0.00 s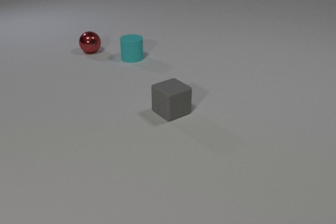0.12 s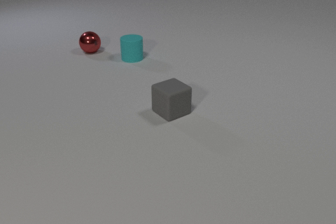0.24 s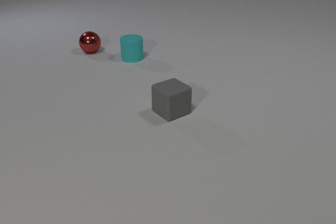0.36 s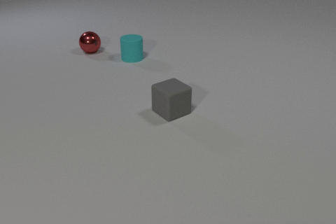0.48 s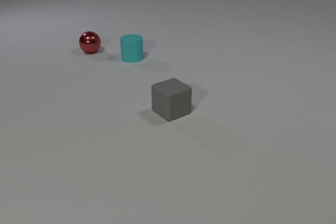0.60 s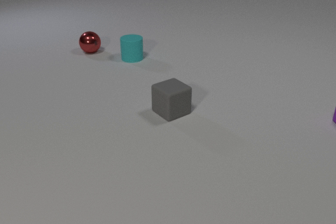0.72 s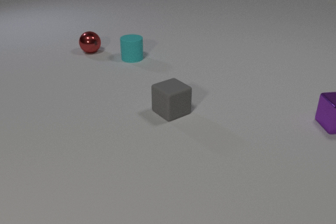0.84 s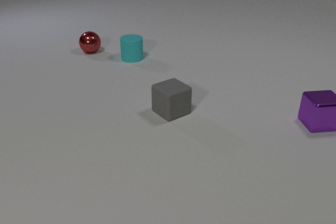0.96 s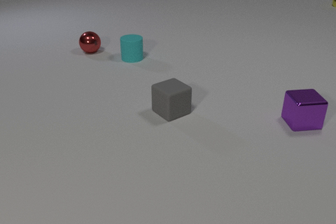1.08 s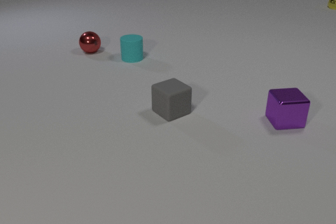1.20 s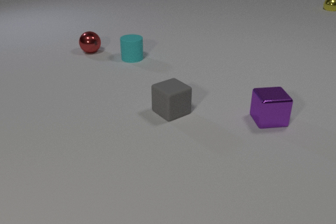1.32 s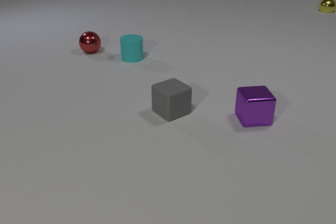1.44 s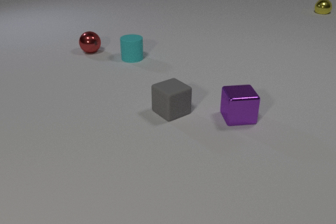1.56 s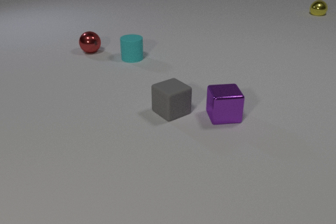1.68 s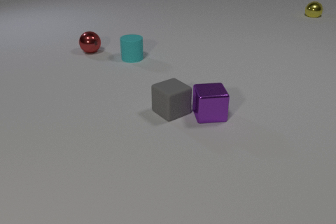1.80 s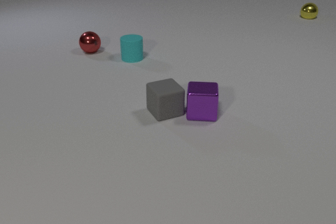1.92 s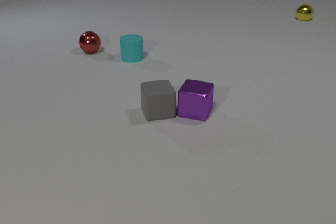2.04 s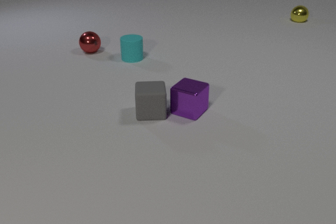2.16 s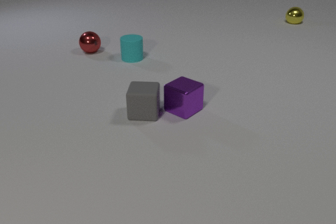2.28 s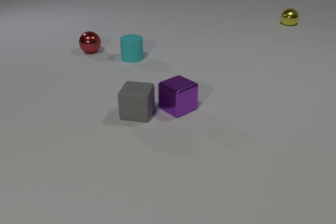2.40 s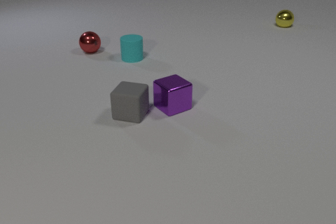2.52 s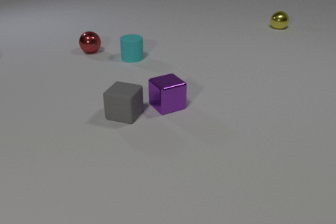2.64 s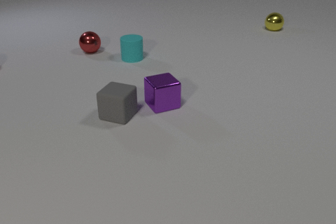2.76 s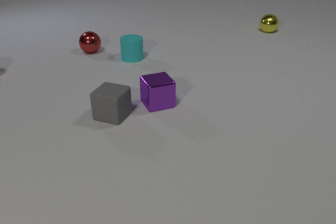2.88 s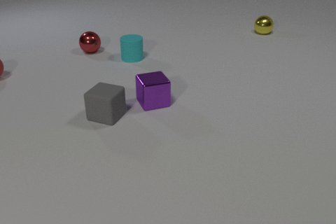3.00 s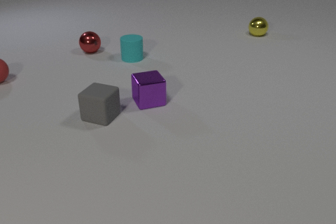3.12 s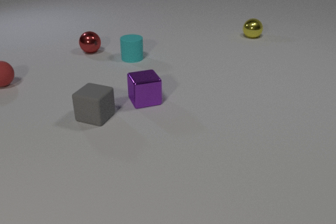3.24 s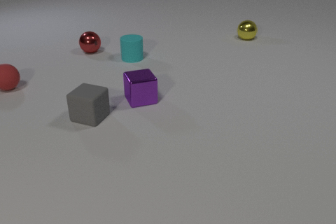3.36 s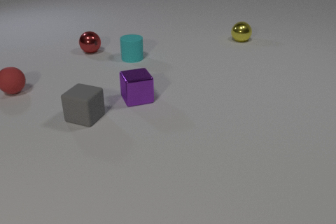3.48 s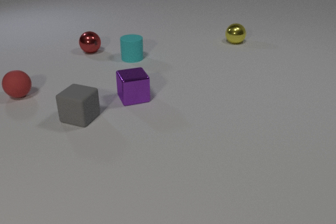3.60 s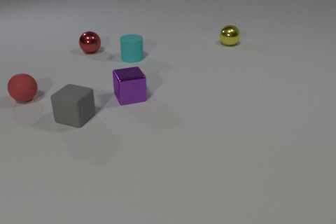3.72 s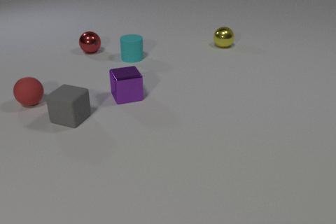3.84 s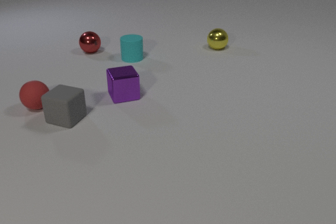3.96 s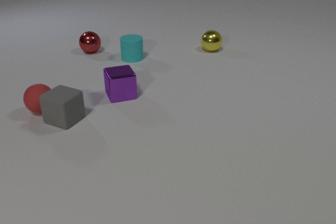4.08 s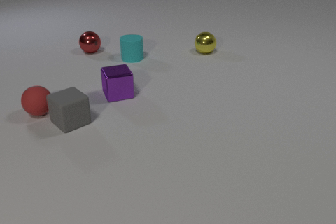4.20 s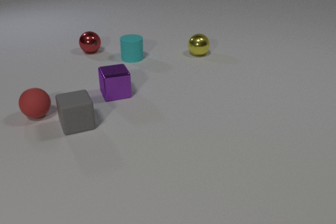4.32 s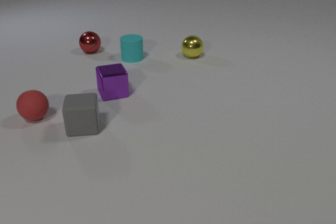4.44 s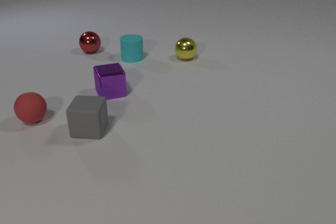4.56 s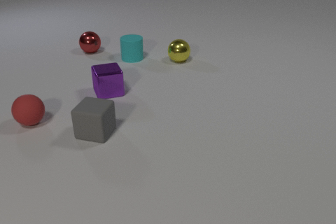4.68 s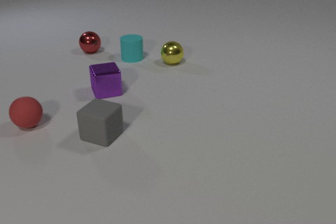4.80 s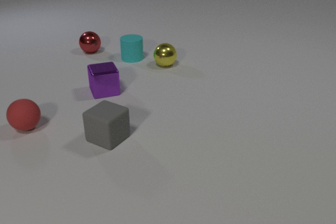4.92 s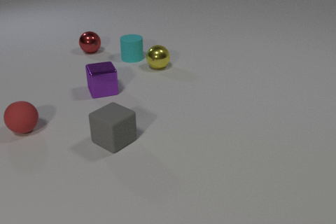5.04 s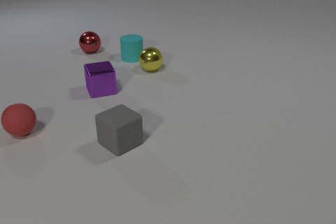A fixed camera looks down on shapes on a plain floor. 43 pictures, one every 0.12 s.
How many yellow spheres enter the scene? 1.
How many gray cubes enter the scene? 0.
What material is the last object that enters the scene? rubber.
0.00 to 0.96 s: The purple metal cube comes in at the right edge, slides to the left. The yellow metal sphere comes in at the right edge, rolls toward the camera.
0.96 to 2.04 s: The purple metal cube slides to the left, spins so that its near face slides to the left, clockwise seen from above. The gray rubber cube slides to the left, spins clockwise seen from above by about 30 degrees, its near face sliding to the left. The yellow metal sphere rolls toward the camera and to the left. The purple metal cube and the gray rubber cube collide.
2.04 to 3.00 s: The purple metal cube slides to the left and away from the camera, spins clockwise seen from above by about 45 degrees, its near face sliding to the left. The gray rubber cube slides to the left, spins so that its near face slides to the left, clockwise seen from above. The yellow metal sphere rolls toward the camera and to the left. The red rubber sphere comes in at the left edge, rolls toward the camera and to the right.
3.00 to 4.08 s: The purple metal cube slides to the left and away from the camera. The gray rubber cube slides to the left, spins clockwise seen from above by about 30 degrees, its near face sliding to the left. The yellow metal sphere rolls toward the camera and to the left. The red rubber sphere rolls toward the camera and to the right. The gray rubber cube and the red rubber sphere collide.
4.08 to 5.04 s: The purple metal cube slides to the left and away from the camera. The gray rubber cube slides toward the camera and to the right, spins so that its near face slides to the left, clockwise seen from above. The yellow metal sphere rolls to the left and toward the camera. The red rubber sphere rolls toward the camera and to the left.
